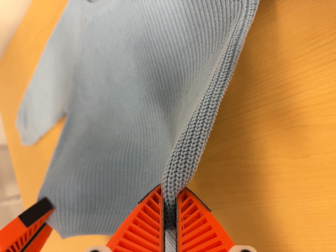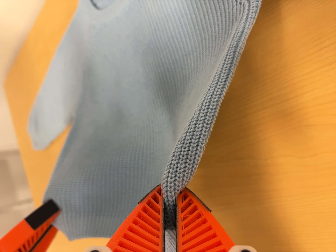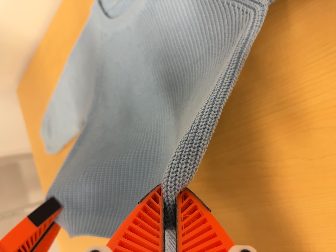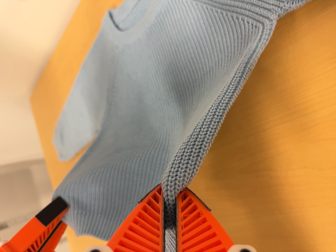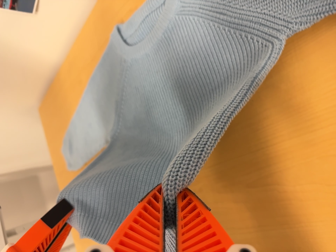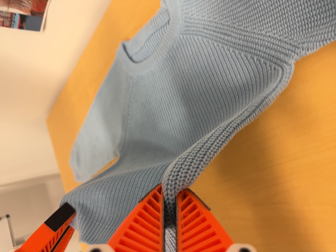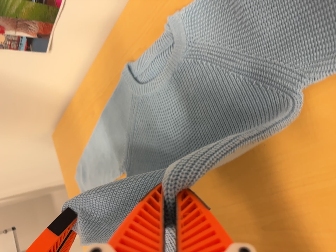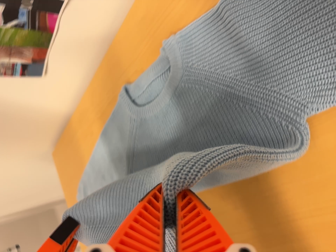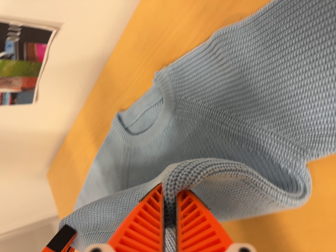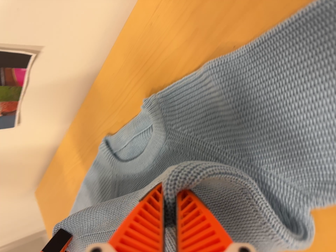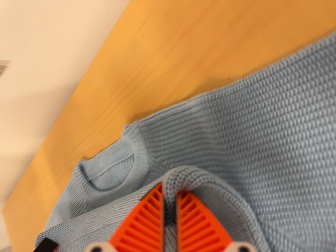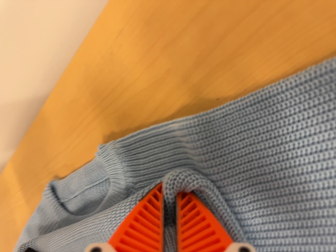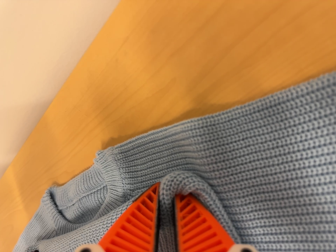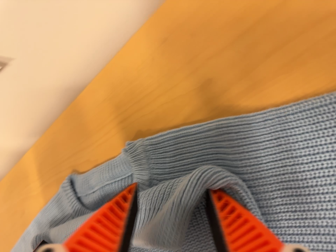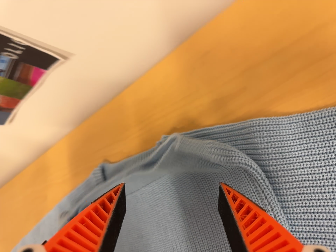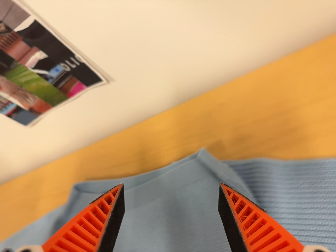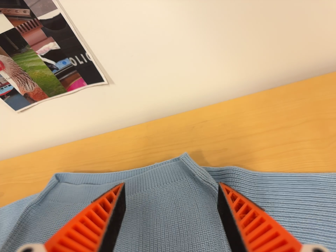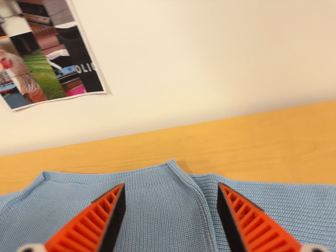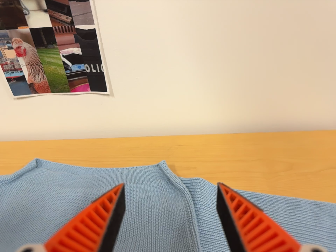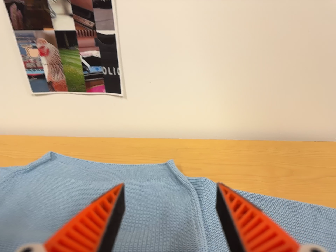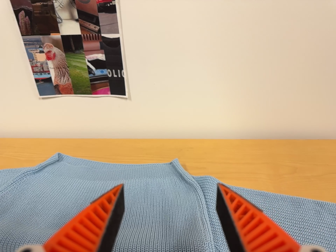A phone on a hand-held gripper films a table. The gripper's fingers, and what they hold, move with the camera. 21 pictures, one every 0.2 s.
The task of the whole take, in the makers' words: fold up.
0.0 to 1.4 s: The camera travels toward the top of its view, about 10 cm, so close, fixed things drift downward.
1.4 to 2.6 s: The camera travels toward the top of its view and forward, about 14 cm, so close, fixed things drift downward.
2.6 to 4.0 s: The camera pans to its right by about 15 degrees. It travels backward, toward the bottom of its view and to its left, about 38 cm. Its aim tips toward the top of its view by about 40 degrees. It rolls about its line of sight by about 45 degrees, and the scene rotates clockwise.
The film runs forward here.
